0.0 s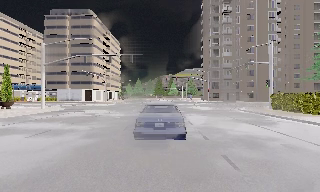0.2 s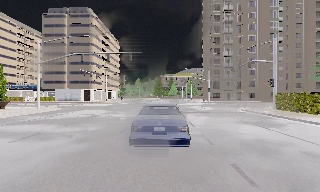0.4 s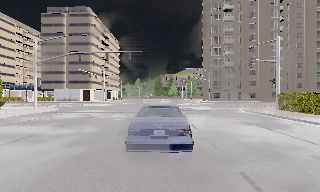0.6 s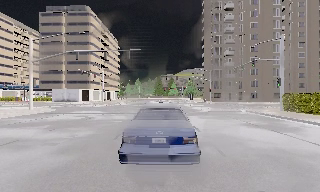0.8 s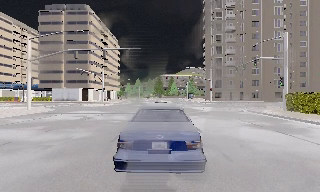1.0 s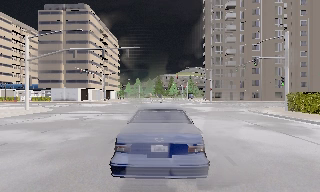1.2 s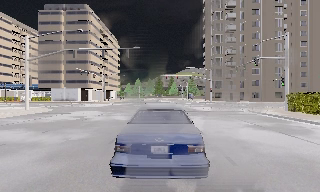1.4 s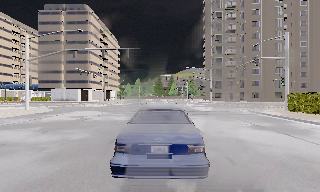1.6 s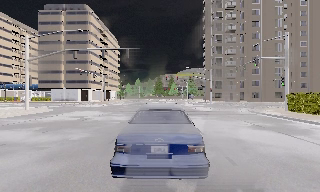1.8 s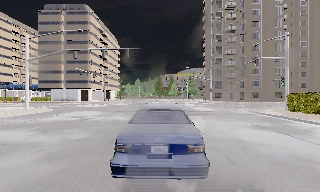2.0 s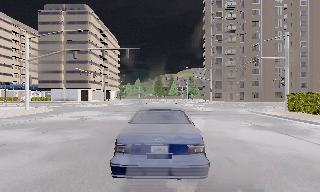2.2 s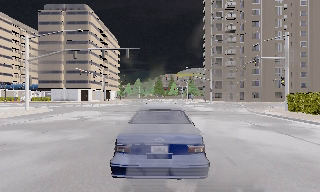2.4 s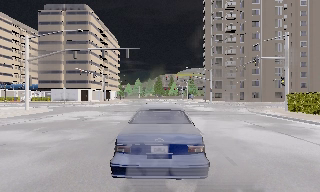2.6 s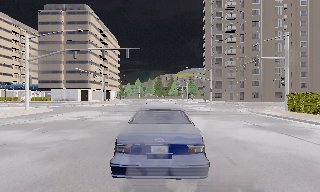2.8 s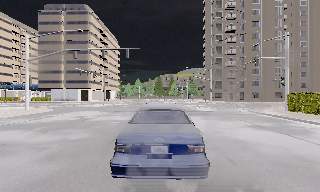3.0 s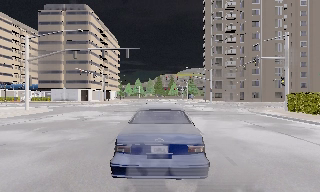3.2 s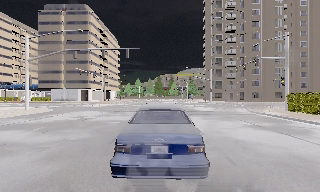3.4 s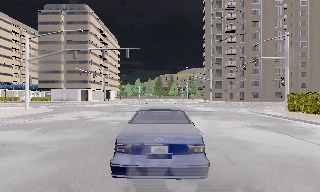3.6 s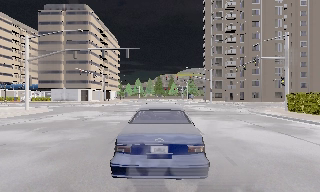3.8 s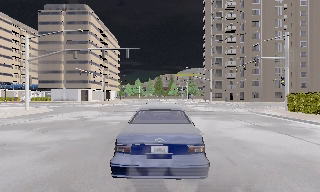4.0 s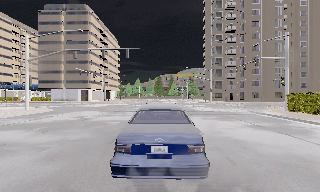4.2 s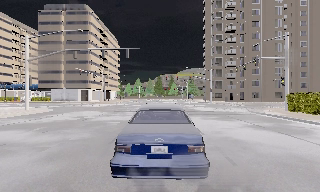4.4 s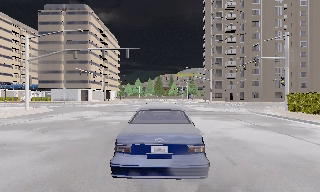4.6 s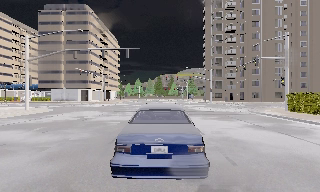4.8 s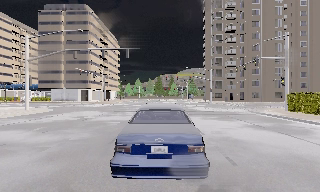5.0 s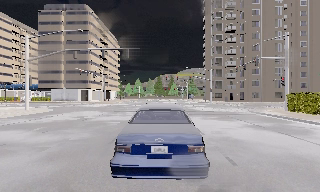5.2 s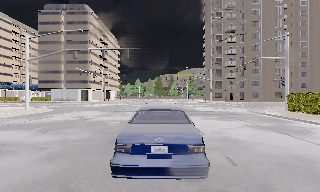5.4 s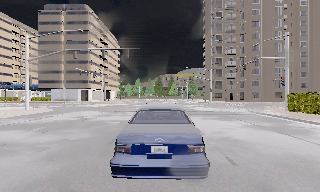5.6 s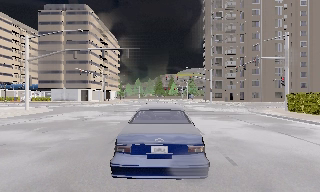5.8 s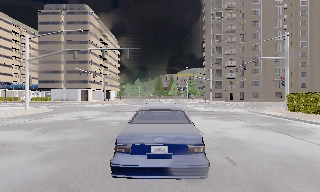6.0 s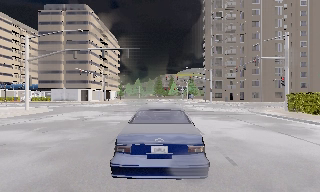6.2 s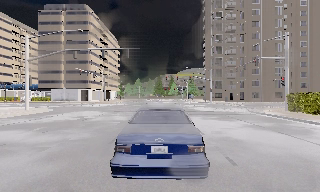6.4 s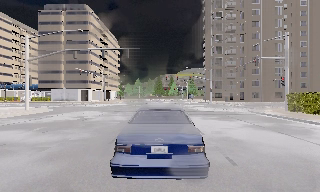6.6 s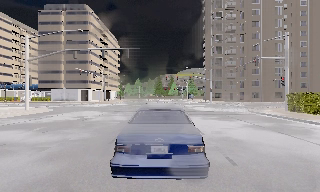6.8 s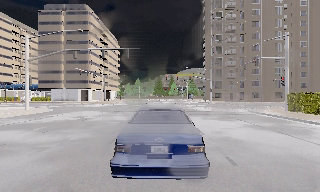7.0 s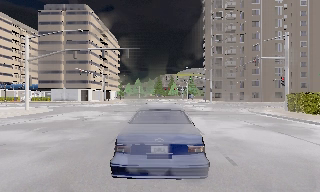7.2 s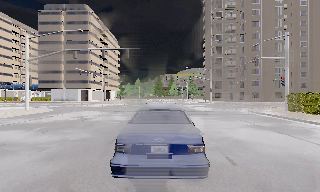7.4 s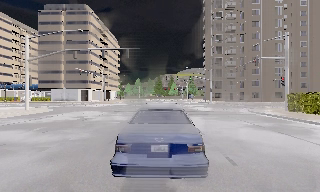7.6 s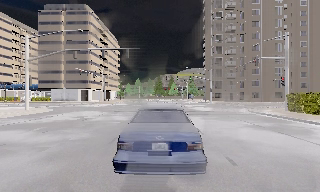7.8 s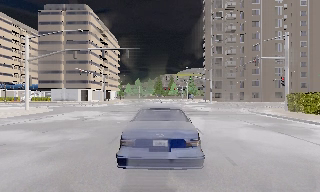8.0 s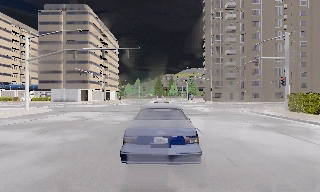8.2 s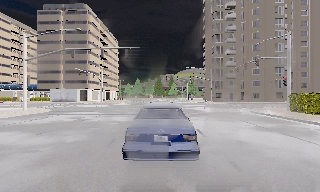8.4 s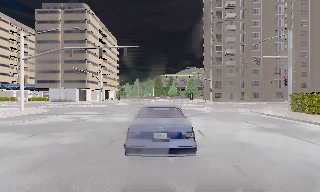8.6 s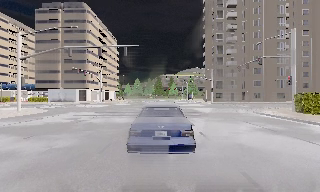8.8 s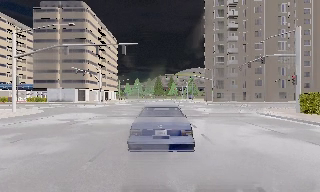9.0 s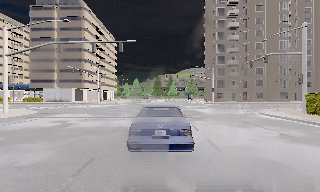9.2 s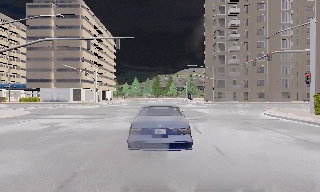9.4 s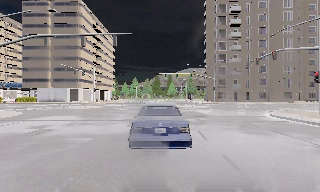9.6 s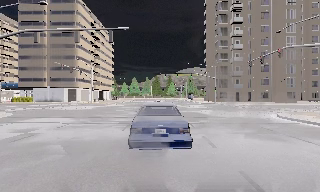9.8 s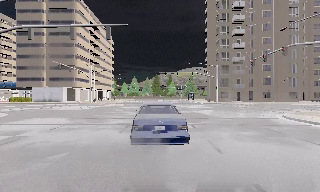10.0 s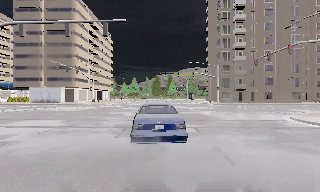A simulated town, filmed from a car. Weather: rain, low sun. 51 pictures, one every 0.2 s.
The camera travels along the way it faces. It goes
forward.
0.0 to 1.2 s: The camera travels forward, about 2 m, so what stands in front looms larger. It loses speed.
1.2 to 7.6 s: The camera keeps its place and its aim.
7.6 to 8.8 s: The camera travels forward, about 1.5 m, so what stands in front looms larger. It gains speed.
8.8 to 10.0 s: The camera travels forward, about 4.5 m, so what stands in front looms larger.
The film runs forward here.
